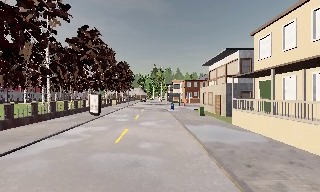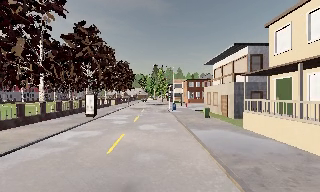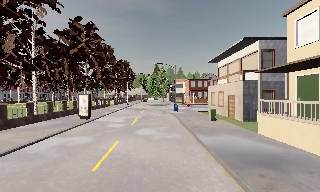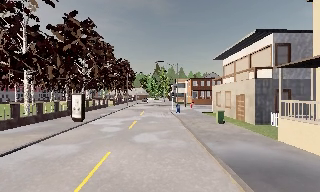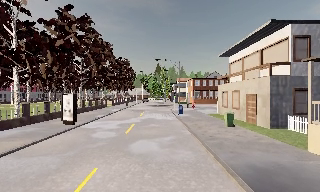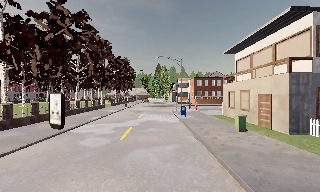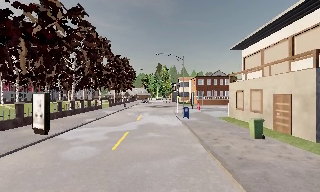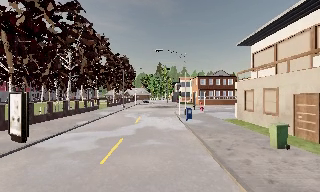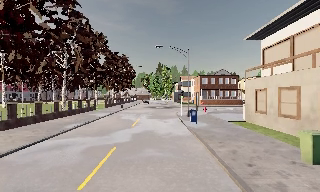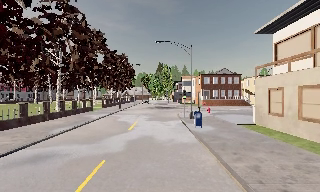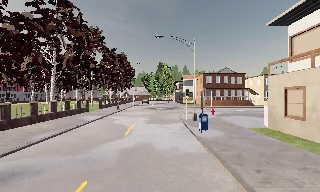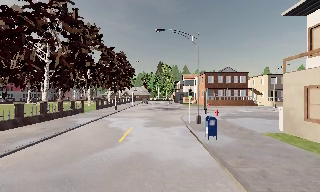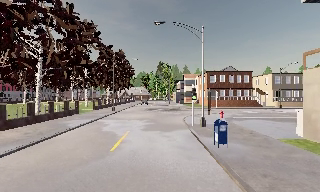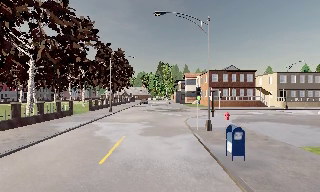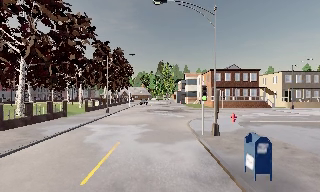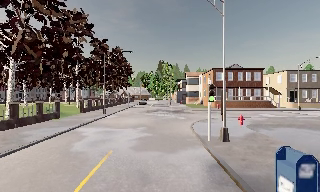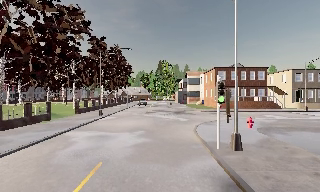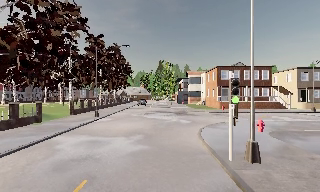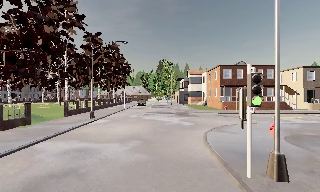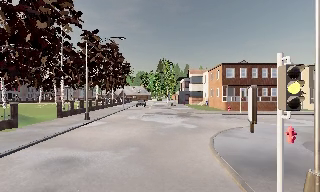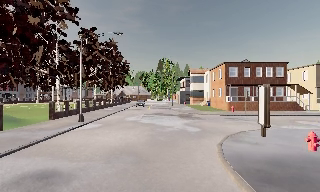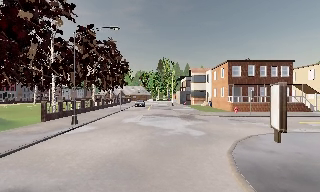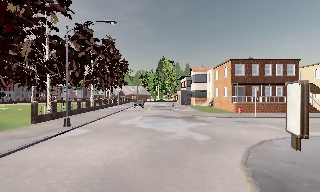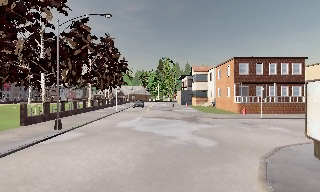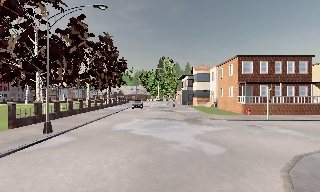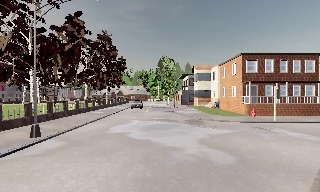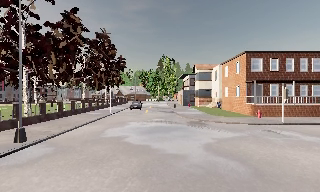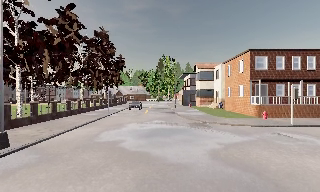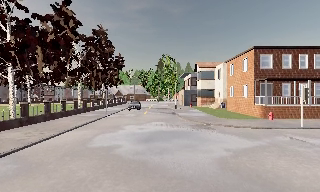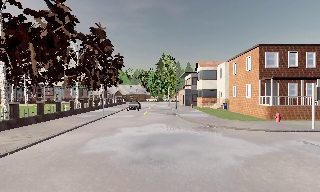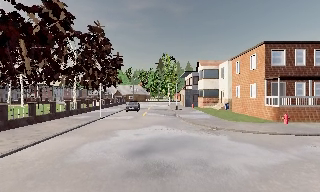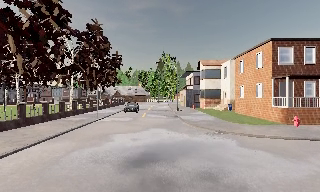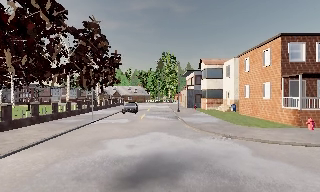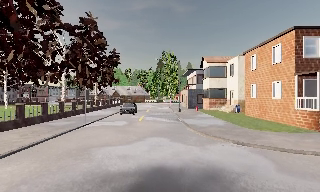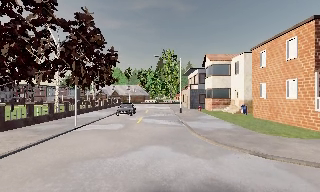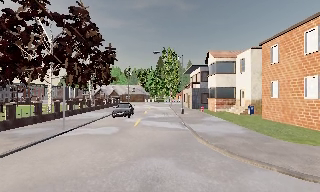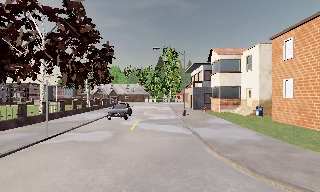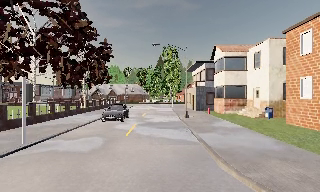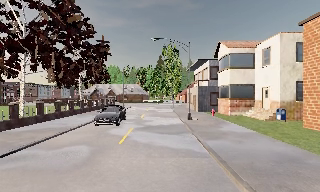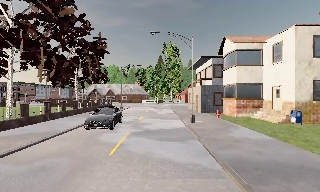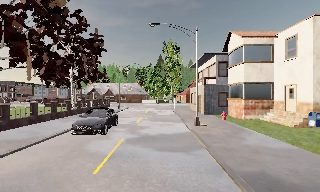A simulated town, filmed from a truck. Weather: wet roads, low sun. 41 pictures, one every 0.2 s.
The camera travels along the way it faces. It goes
forward.
0.0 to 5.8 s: The camera travels forward, about 35 m, so what stands in front looms larger.
5.8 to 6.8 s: The camera travels forward, about 6 m, so what stands in front looms larger. It gains speed.
6.8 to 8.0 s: The camera travels forward, about 9 m, so what stands in front looms larger.
The film runs forward here.
